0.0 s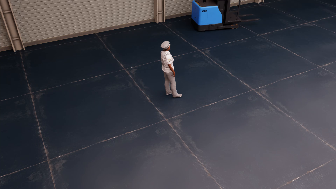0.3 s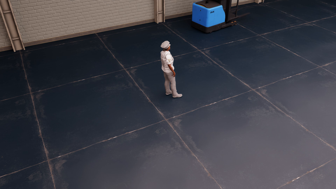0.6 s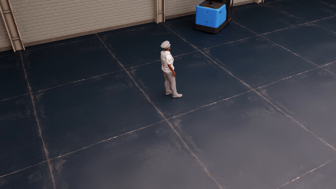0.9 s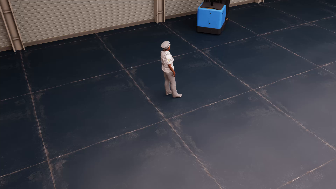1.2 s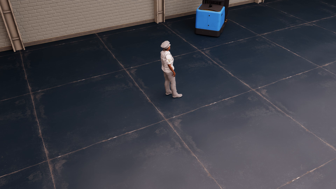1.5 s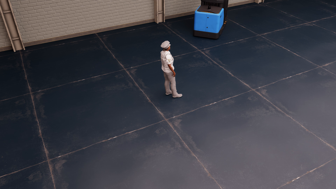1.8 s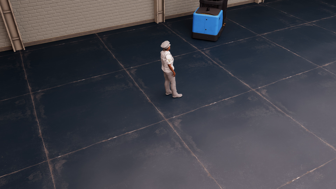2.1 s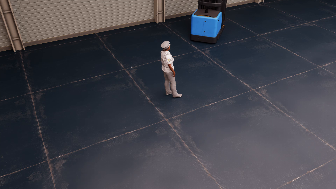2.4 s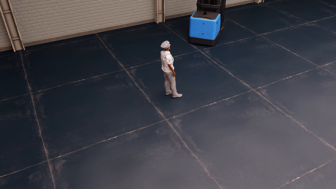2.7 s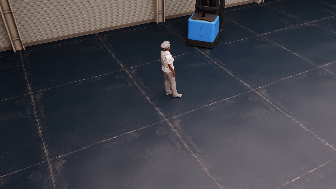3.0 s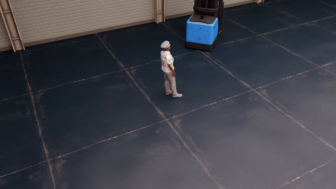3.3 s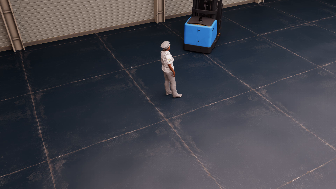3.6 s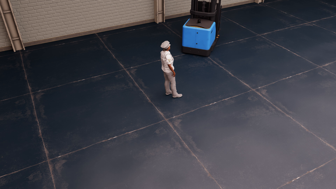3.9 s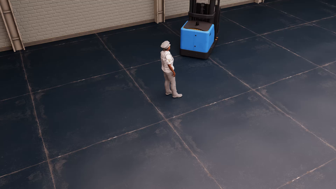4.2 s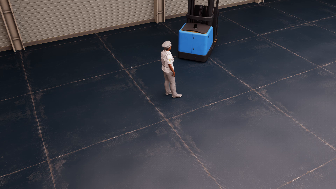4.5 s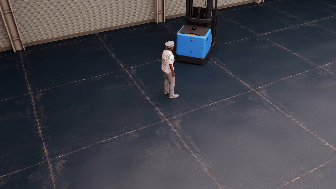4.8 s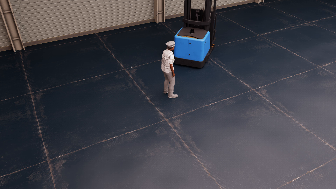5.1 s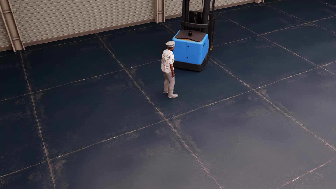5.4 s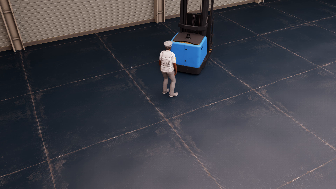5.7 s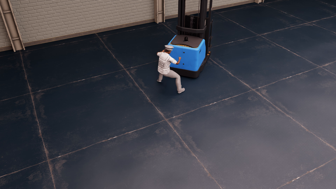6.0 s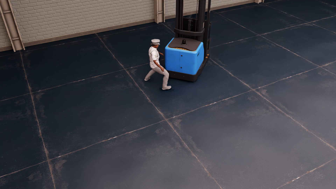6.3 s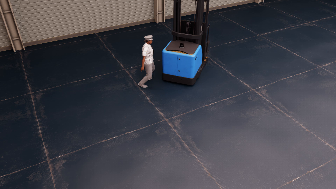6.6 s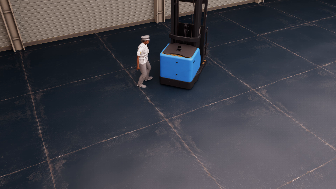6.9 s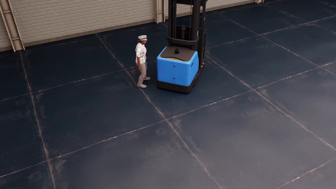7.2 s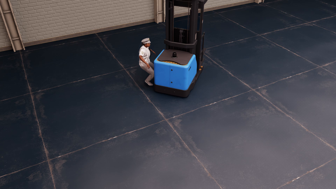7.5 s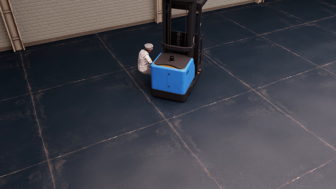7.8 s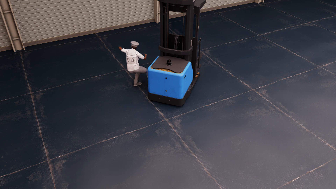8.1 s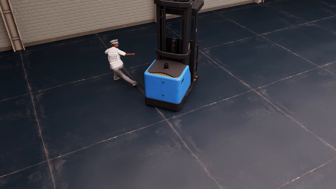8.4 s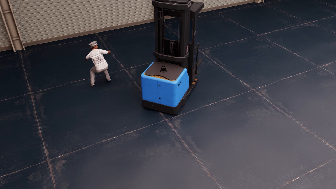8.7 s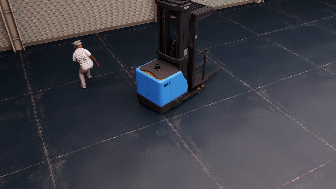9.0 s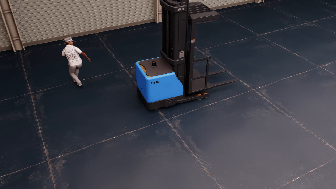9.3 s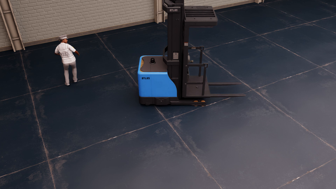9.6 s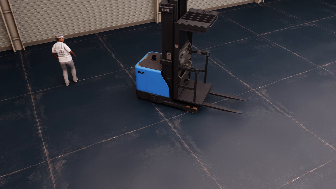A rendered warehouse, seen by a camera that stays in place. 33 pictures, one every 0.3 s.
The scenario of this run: Near miss between a forklift and a person.
